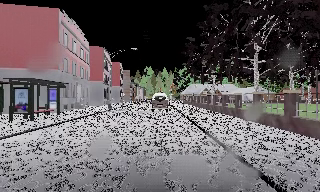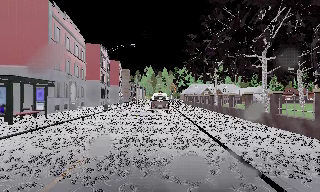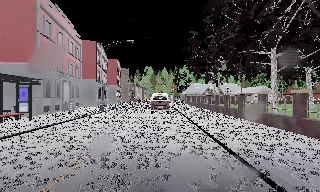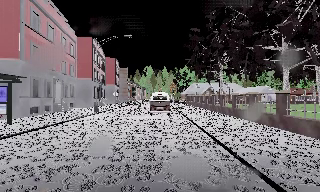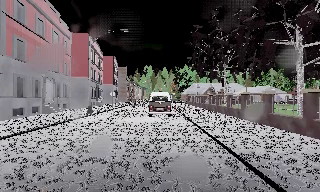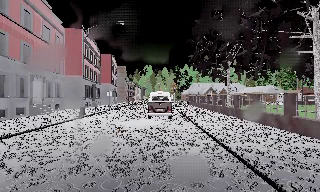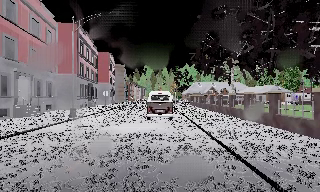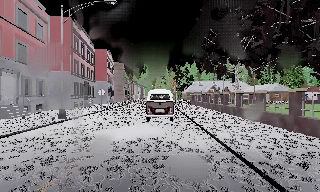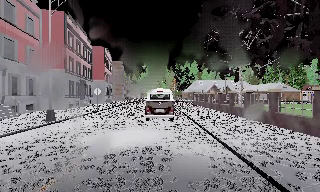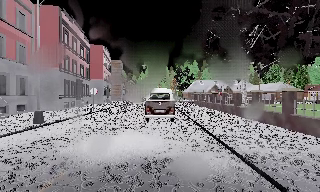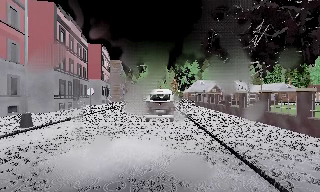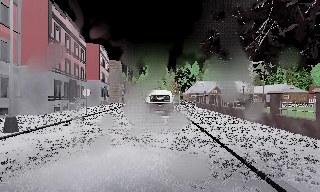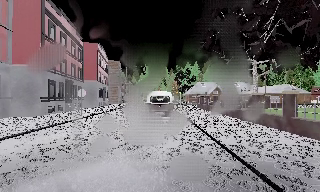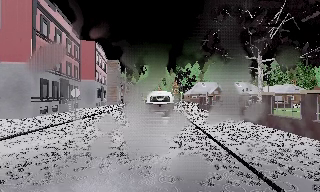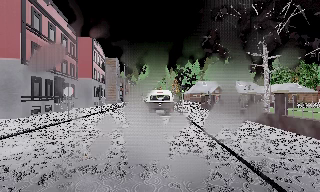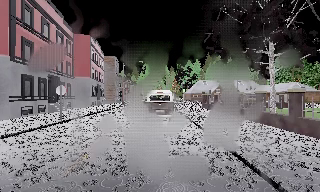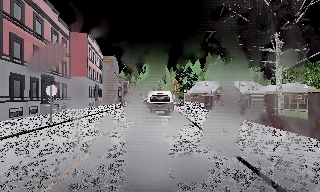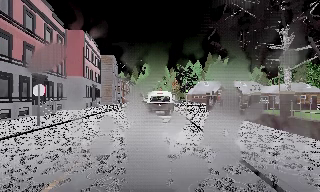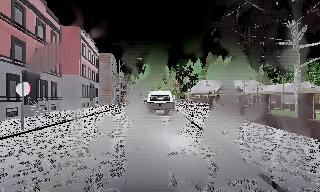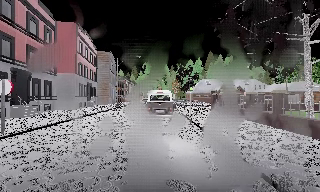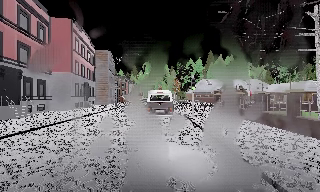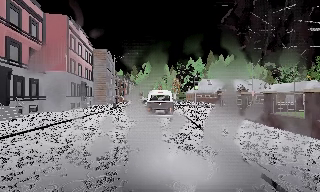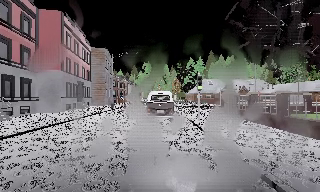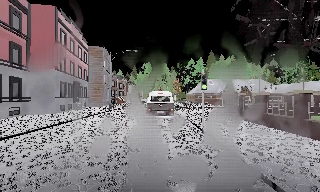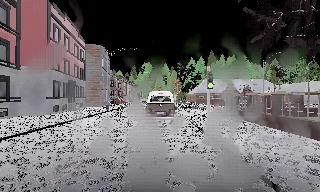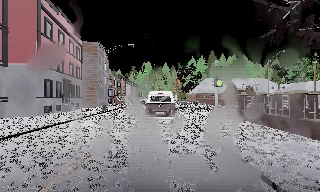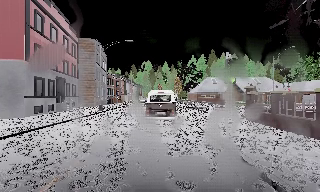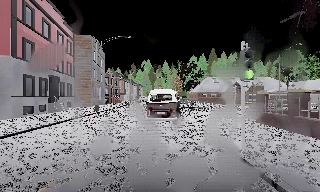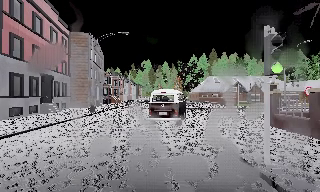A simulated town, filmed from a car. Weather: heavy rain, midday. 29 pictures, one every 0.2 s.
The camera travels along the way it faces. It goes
forward.
0.0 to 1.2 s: The camera travels forward, about 9 m, so what stands in front looms larger.
1.2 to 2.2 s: The camera travels forward, about 5 m, so what stands in front looms larger. It loses speed.
2.2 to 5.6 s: The camera travels forward, about 17 m, so what stands in front looms larger.
The film runs forward here.
